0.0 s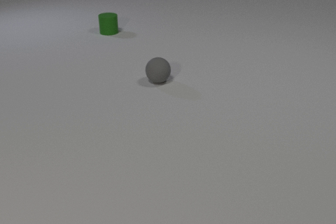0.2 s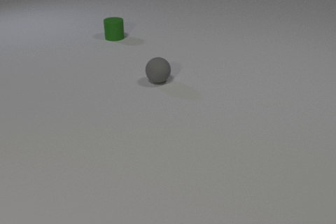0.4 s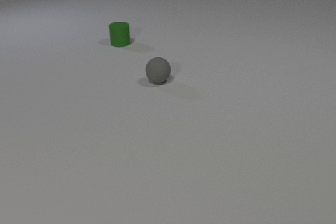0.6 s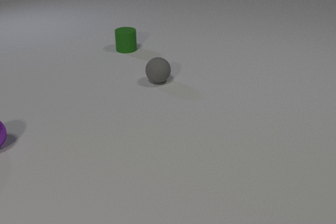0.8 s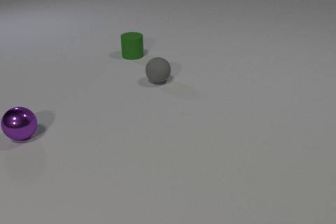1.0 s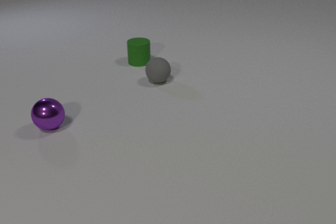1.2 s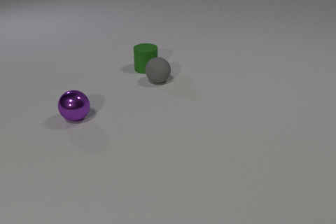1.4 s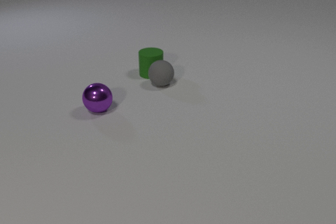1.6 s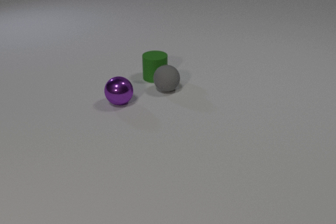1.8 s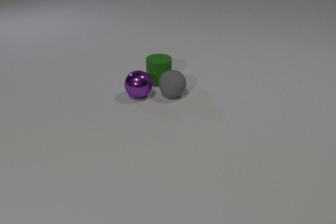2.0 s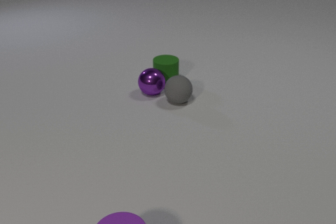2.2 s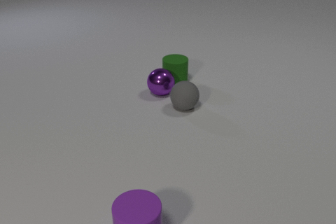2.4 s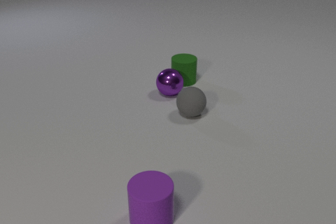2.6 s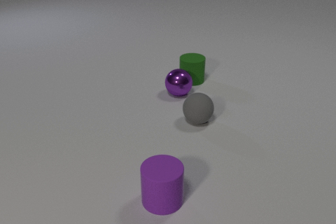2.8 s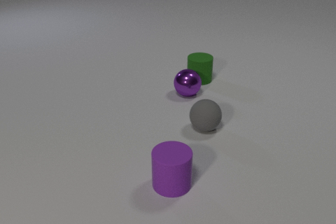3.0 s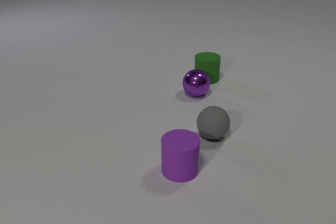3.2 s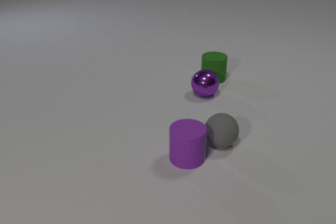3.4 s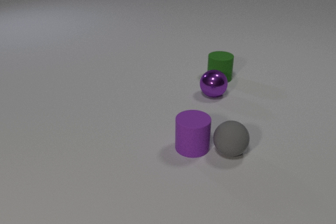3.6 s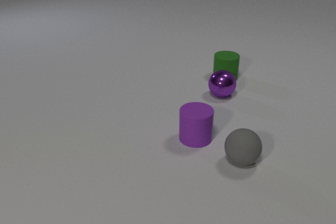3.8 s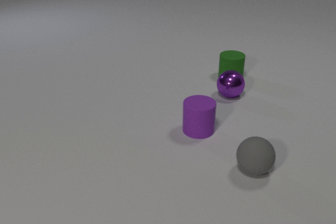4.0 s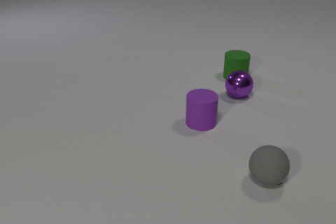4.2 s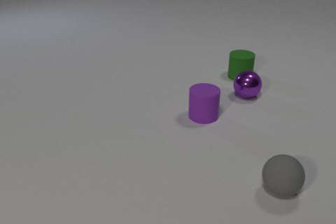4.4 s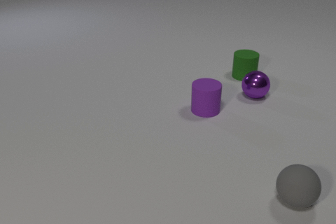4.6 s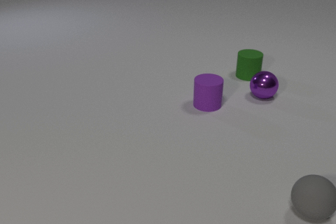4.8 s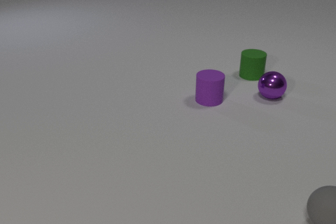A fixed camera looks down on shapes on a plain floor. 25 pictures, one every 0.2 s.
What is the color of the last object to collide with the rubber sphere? purple.
How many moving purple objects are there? 2.
How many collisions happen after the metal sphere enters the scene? 3.
0.0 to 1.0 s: The green rubber cylinder slides toward the camera. The purple metal sphere comes in at the left edge, rolls to the right.
1.0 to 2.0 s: The green rubber cylinder slides toward the camera and to the right. The gray rubber sphere rolls toward the camera and to the right. The purple metal sphere rolls to the right and away from the camera. The purple rubber cylinder comes in at the bottom edge, slides away from the camera. The green rubber cylinder and the gray rubber sphere collide. The green rubber cylinder and the purple metal sphere collide.
2.0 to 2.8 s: The green rubber cylinder slides to the right. The gray rubber sphere rolls toward the camera and to the right. The purple metal sphere rolls to the right. The purple rubber cylinder slides away from the camera and to the right.
2.8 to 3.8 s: The green rubber cylinder slides to the right. The gray rubber sphere rolls toward the camera and to the right. The purple metal sphere rolls to the right. The purple rubber cylinder slides away from the camera. The gray rubber sphere and the purple rubber cylinder collide.
3.8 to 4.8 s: The green rubber cylinder slides to the right. The gray rubber sphere rolls to the right and toward the camera. The purple metal sphere rolls to the right. The purple rubber cylinder slides away from the camera.
